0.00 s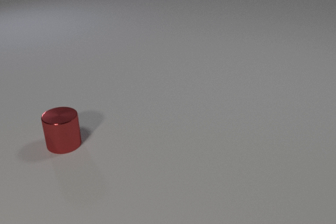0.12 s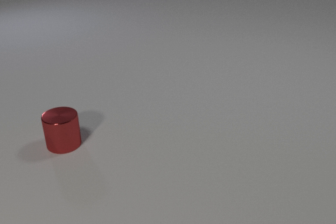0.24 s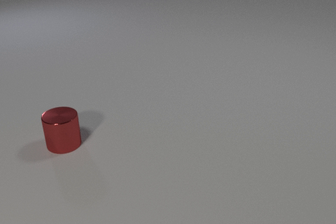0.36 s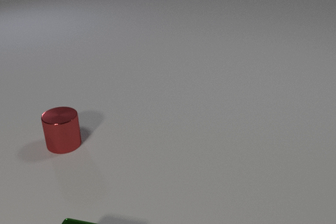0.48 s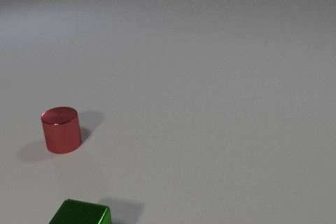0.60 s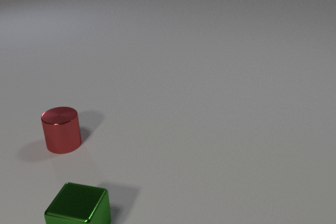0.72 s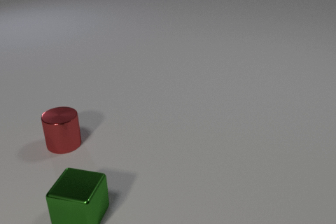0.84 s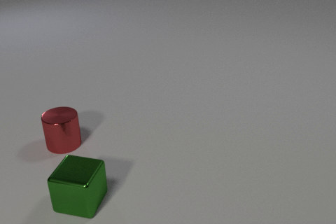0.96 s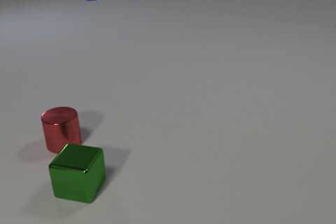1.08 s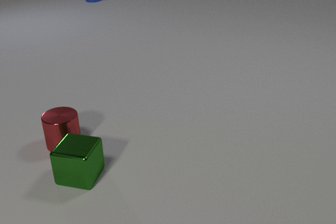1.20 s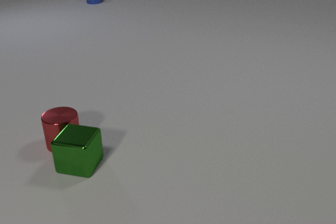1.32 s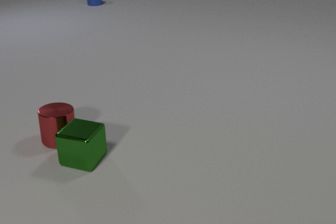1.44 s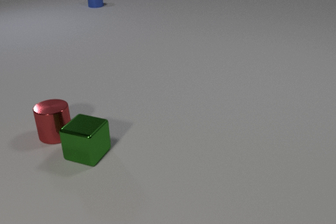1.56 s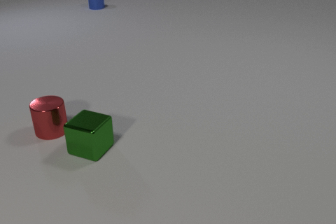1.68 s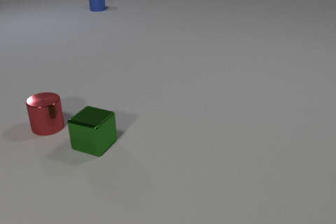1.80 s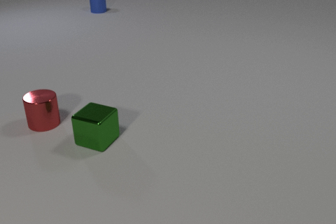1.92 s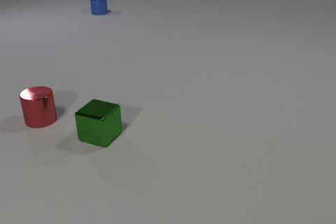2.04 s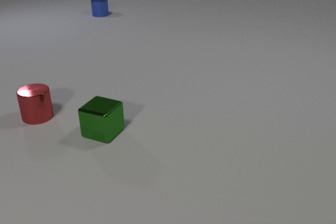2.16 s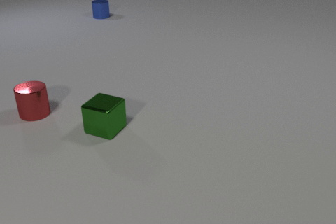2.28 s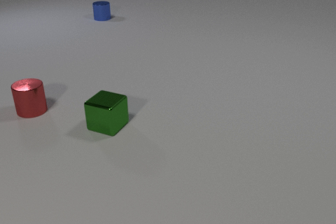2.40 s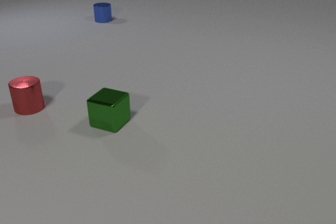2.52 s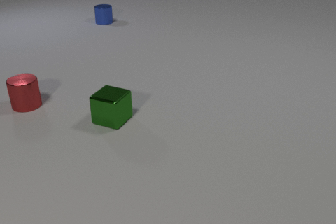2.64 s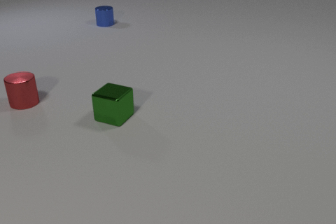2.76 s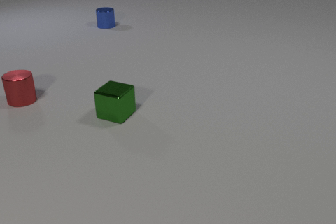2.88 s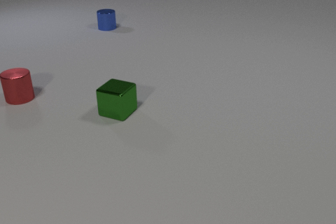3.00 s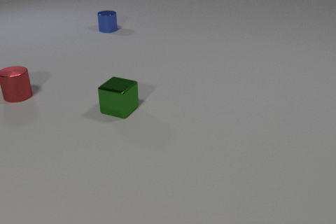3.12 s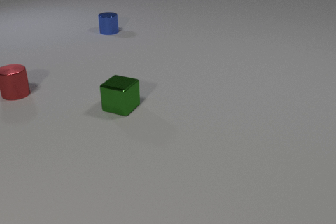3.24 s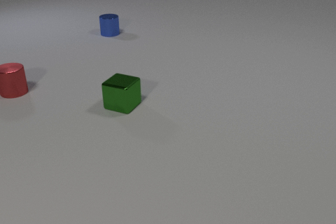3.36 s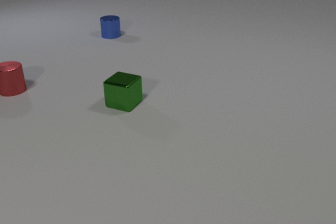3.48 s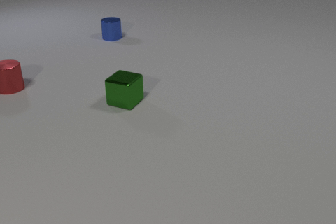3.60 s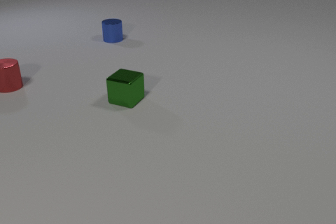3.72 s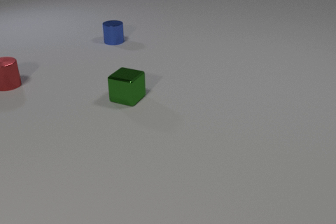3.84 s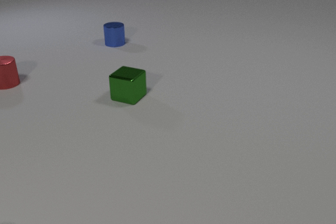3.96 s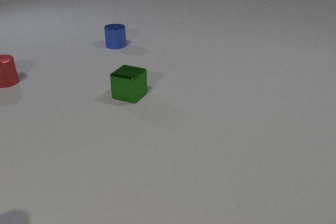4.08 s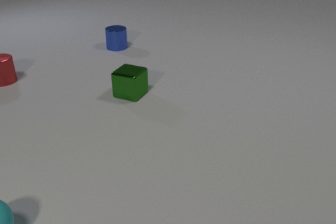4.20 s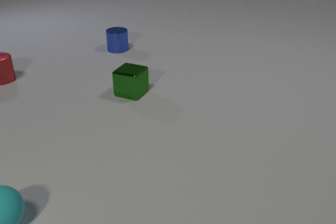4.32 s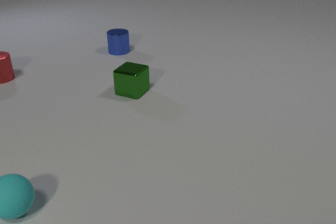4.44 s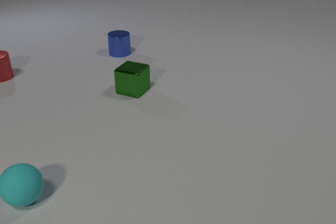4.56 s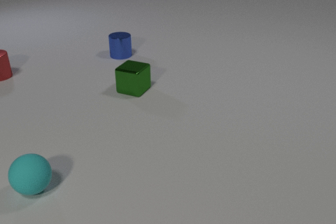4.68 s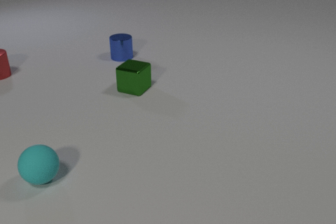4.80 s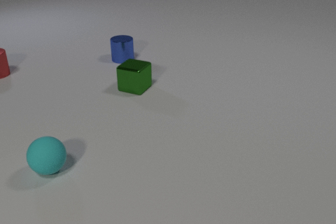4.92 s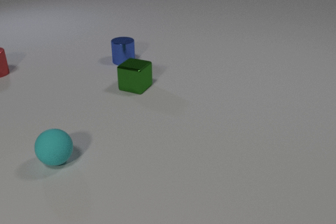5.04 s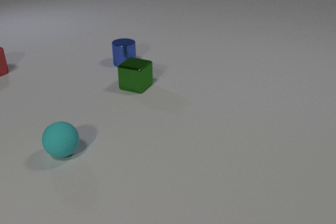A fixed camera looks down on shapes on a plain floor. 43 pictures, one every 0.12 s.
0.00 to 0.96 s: The green metal cube comes in at the bottom edge, slides away from the camera. The blue metal cylinder comes in at the top edge, slides toward the camera.
0.96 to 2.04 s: The green metal cube slides away from the camera. The red metal cylinder slides away from the camera. The blue metal cylinder slides toward the camera. The green metal cube and the red metal cylinder collide.
2.04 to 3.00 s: The green metal cube slides away from the camera and to the right. The red metal cylinder slides away from the camera. The blue metal cylinder slides toward the camera.
3.00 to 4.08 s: The green metal cube slides away from the camera. The red metal cylinder slides away from the camera. The blue metal cylinder slides toward the camera. The cyan rubber sphere comes in at the left edge, rolls away from the camera.
4.08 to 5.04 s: The green metal cube slides away from the camera. The red metal cylinder slides away from the camera. The blue metal cylinder slides toward the camera. The cyan rubber sphere rolls away from the camera and to the right.
What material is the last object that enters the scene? rubber.
What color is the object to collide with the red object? green.
How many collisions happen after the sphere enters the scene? 0.
